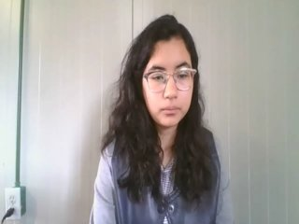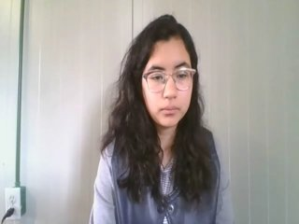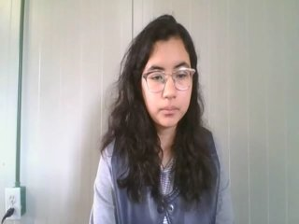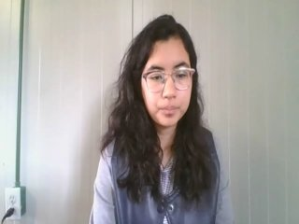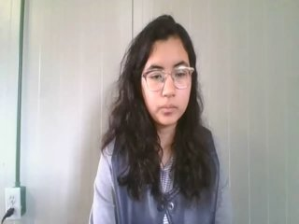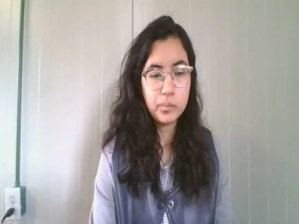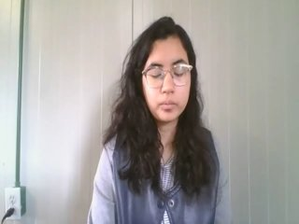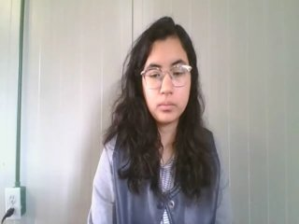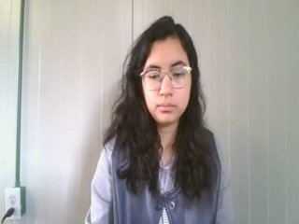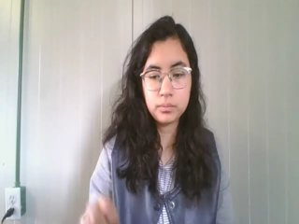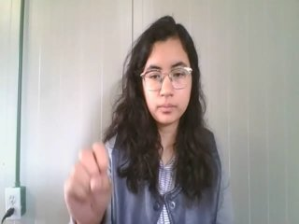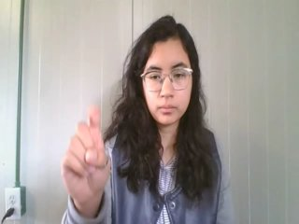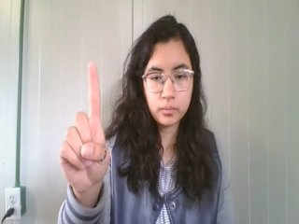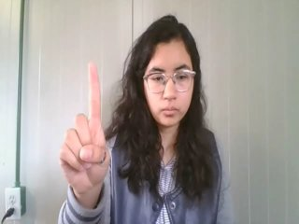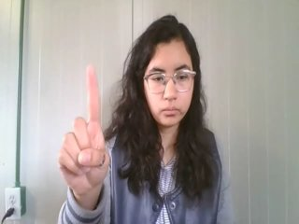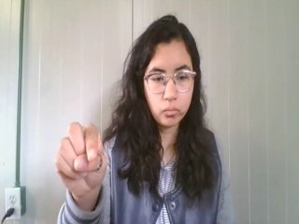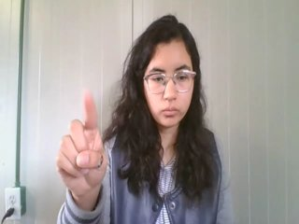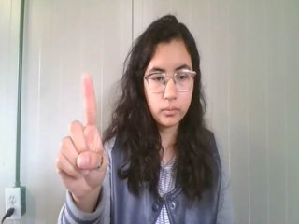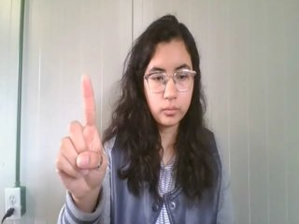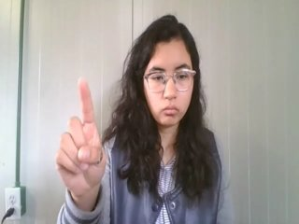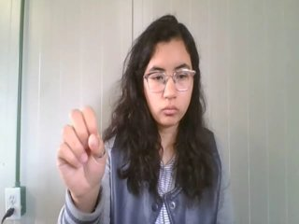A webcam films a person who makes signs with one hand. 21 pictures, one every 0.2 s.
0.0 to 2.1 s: Non-gesture.
2.2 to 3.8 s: Click with one finger.
